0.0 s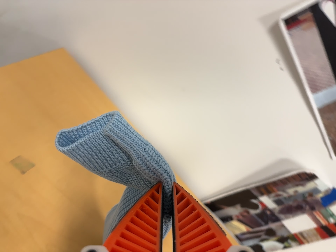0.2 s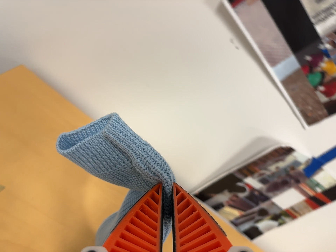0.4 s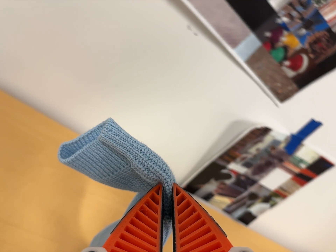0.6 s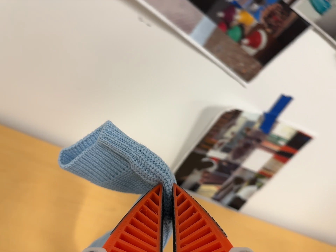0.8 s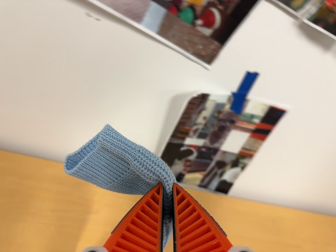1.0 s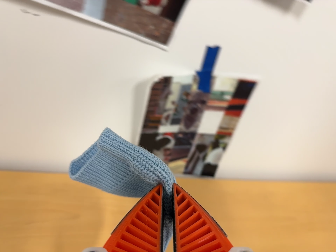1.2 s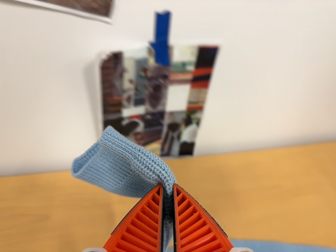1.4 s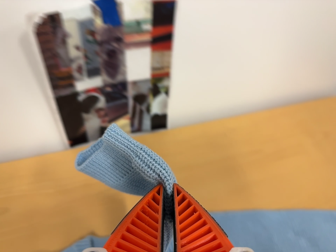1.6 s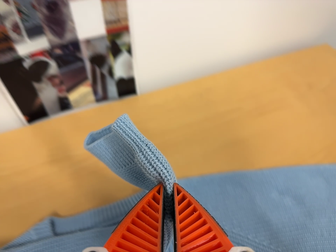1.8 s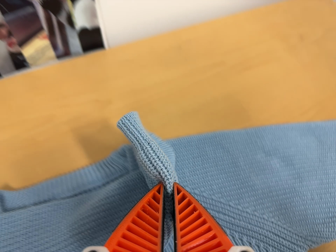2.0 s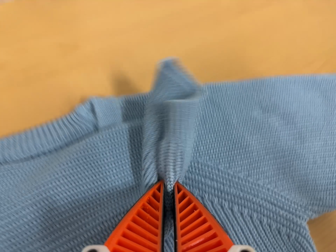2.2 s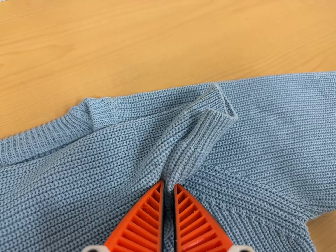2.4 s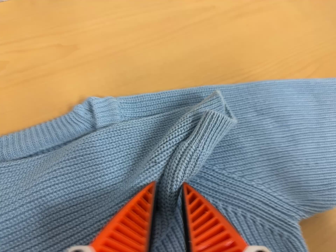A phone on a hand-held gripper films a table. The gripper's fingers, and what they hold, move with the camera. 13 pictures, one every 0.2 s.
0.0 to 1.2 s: The camera travels to its right, about 30 cm, so close, fixed things drift to the left. It rolls about its line of sight by about 50 degrees, and the scene rotates counterclockwise.
1.2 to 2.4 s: The camera travels forward and to its right, about 24 cm, so what stands in front looms larger. Its aim tips toward the bottom of its view by about 25 degrees, and the scene shifts upward. It rolls about its line of sight by about 10 degrees, and the scene rotates counterclockwise.
The film runs forward here.
